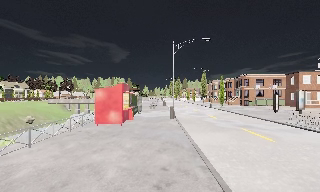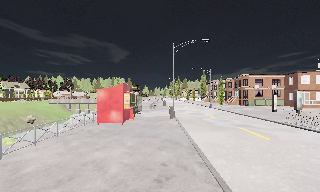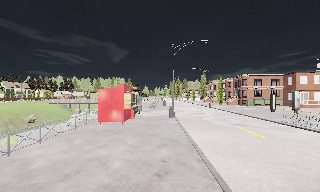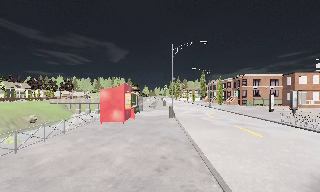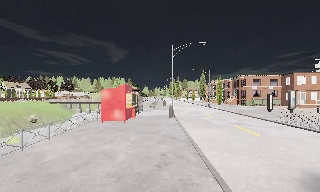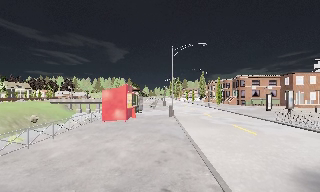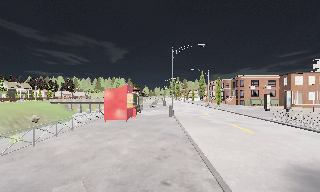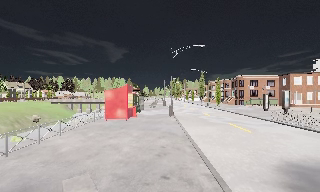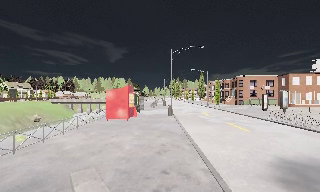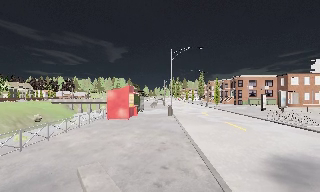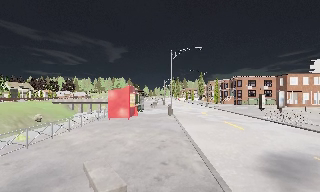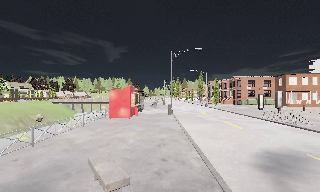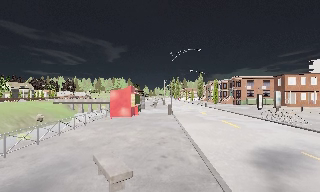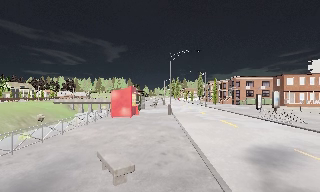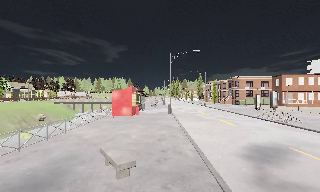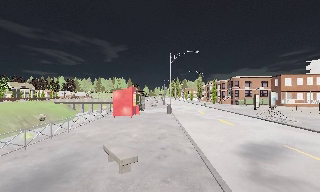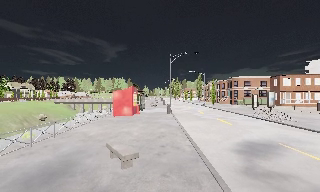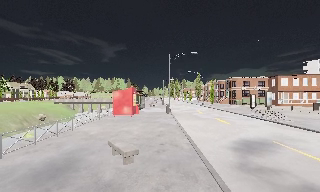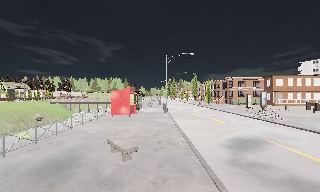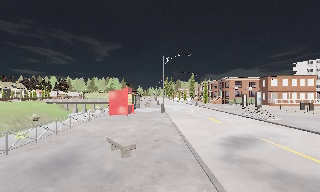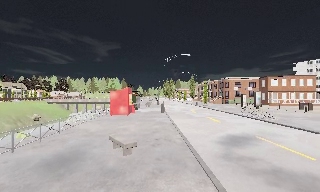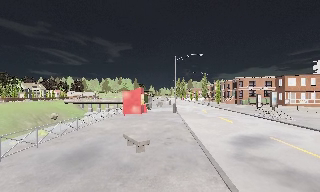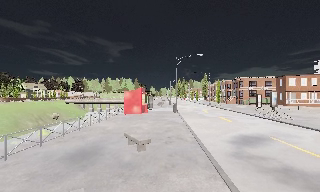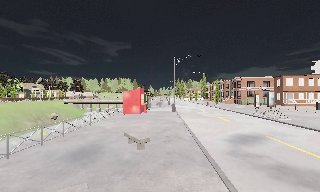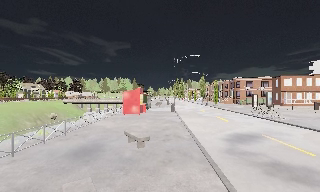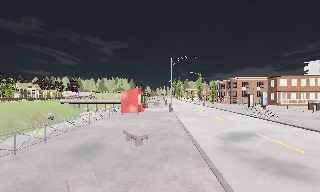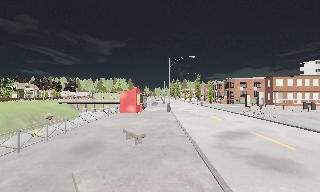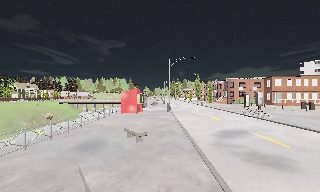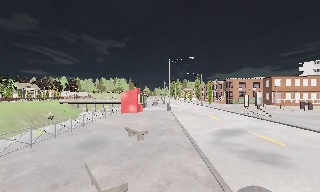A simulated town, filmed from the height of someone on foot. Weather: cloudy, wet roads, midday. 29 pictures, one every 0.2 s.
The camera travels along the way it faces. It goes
backward.
0.0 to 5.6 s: The camera travels backward, about 8 m, so what stands in front gets smaller.
The film runs backward here.
